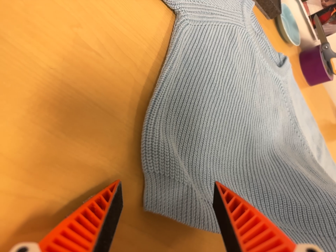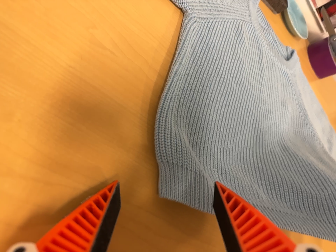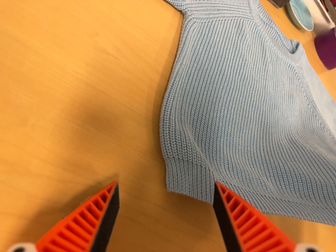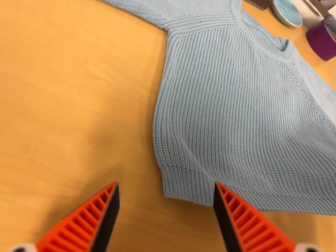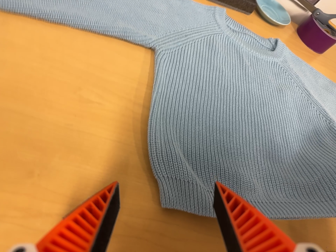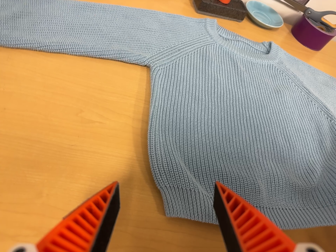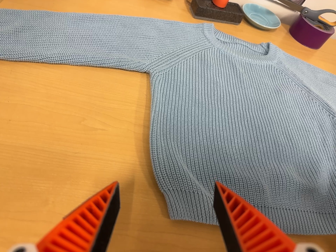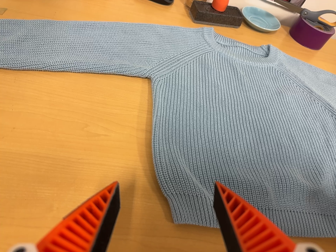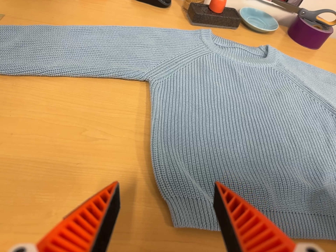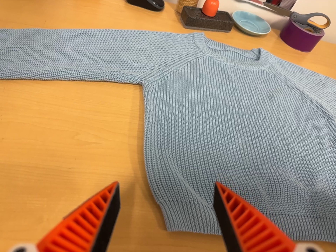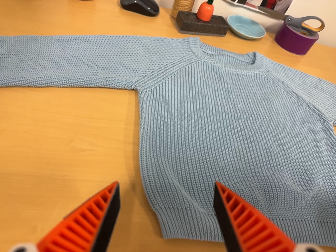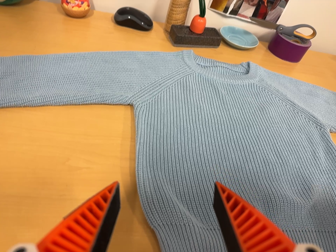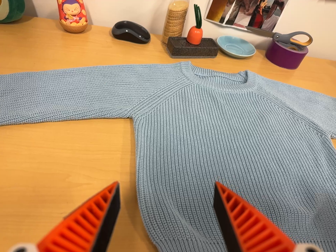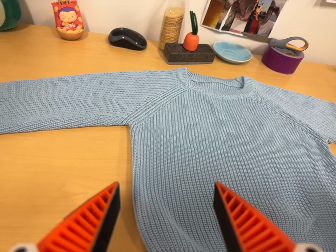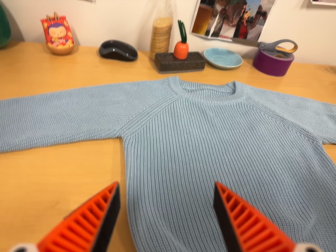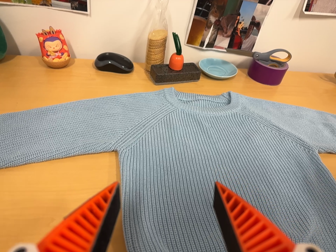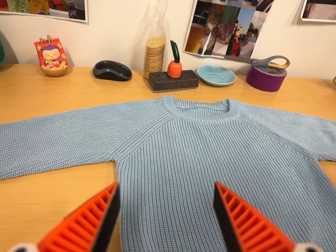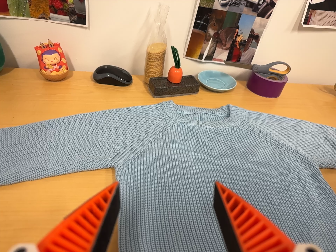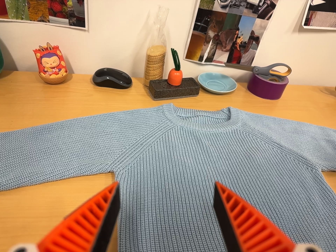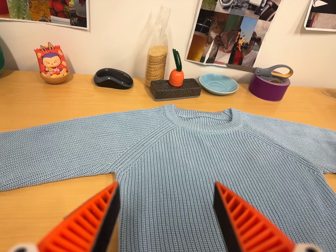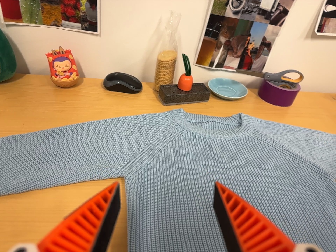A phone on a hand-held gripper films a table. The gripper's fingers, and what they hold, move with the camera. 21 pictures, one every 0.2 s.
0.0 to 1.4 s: The camera pans to its left by about 15 degrees. It travels to its right and backward, about 12 cm. Its aim tips toward the top of its view by about 10 degrees, and the scene shifts downward. It rolls about its line of sight by about 30 degrees, and the scene rotates counterclockwise.
1.4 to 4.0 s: The camera travels toward the top of its view, about 8 cm, so close, fixed things drift downward. Its aim tips toward the top of its view by about 15 degrees, and the scene shifts downward. It rolls about its line of sight by about 10 degrees, and the scene rotates counterclockwise.
The film runs backward here.
